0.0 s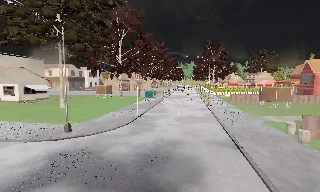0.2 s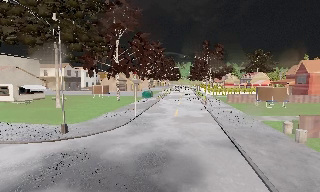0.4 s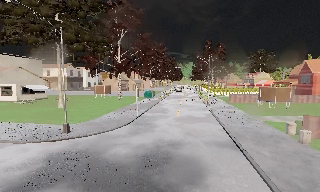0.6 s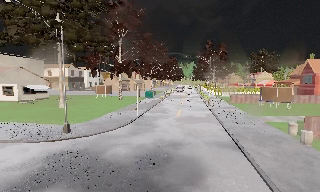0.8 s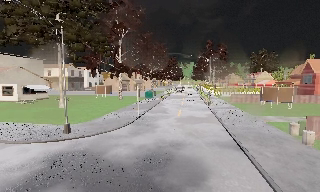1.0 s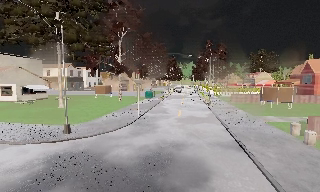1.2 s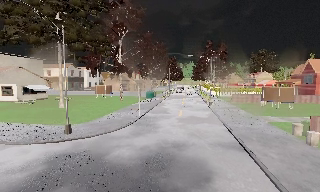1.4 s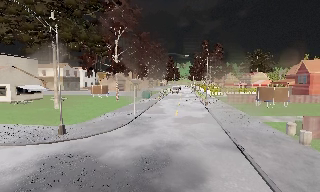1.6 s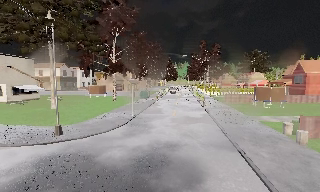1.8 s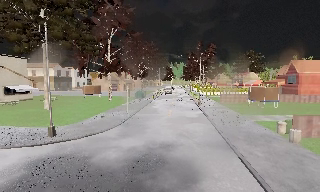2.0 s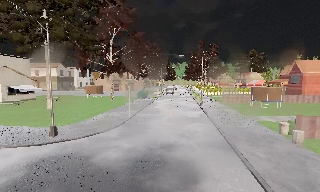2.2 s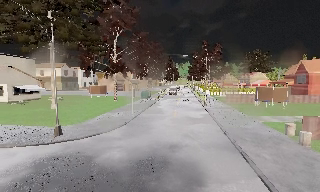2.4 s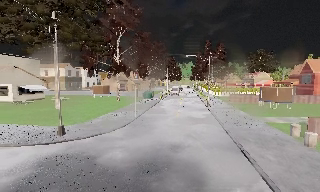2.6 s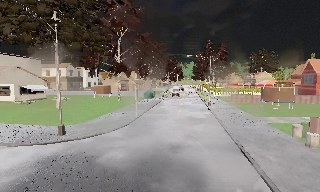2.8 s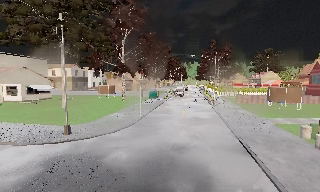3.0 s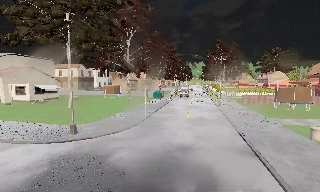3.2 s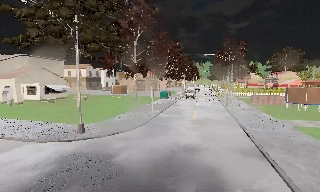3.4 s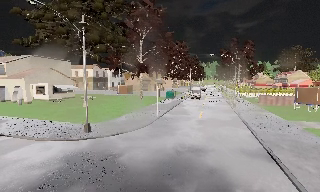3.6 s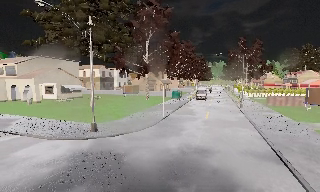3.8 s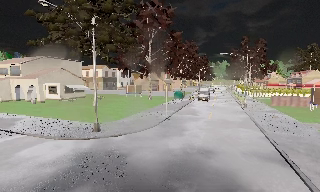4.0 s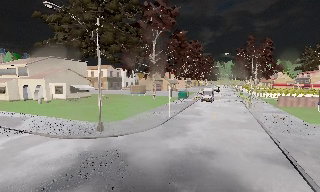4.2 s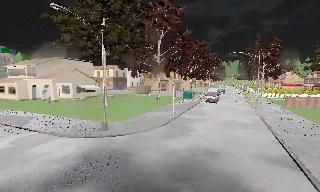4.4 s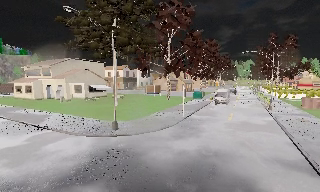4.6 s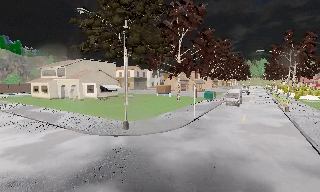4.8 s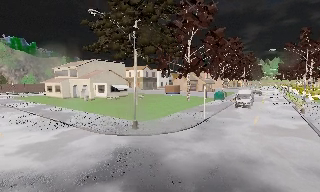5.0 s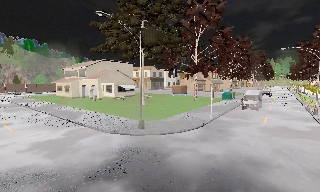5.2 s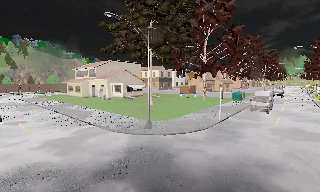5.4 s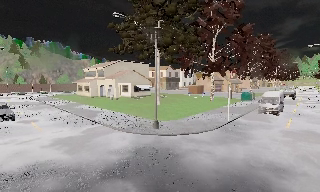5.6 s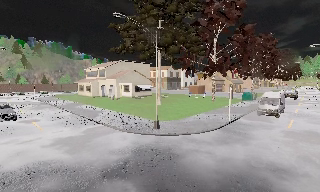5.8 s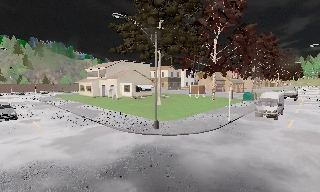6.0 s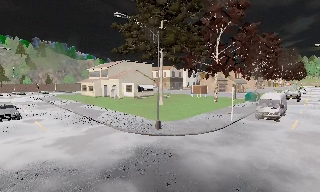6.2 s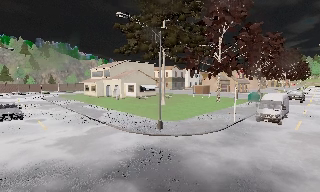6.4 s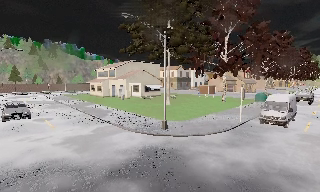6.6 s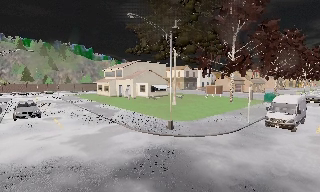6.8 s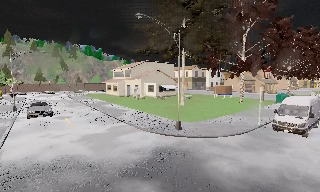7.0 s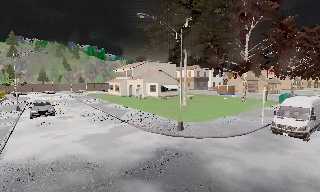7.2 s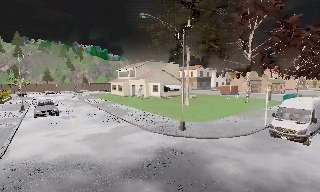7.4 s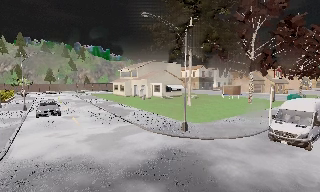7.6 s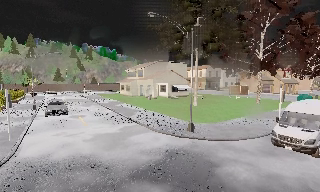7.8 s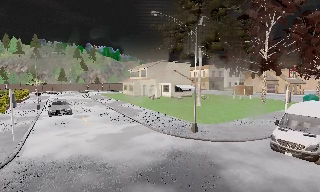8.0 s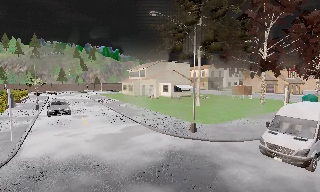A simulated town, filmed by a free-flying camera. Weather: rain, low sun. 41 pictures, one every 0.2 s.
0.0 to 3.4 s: The camera travels forward, about 1 m, so what stands in front looms larger.
3.4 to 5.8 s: The camera pans to its left, which is counterclockwise from overhead, by about 25 degrees.
5.8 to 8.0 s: The camera swings to its left by about 15 degrees, and the scene slides to the right. It travels forward, about 0.5 m, so what stands in front looms larger.
The film runs forward here.
